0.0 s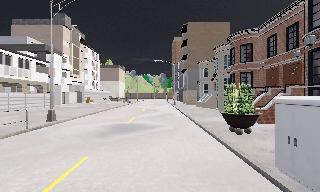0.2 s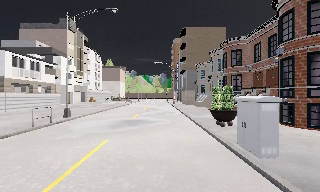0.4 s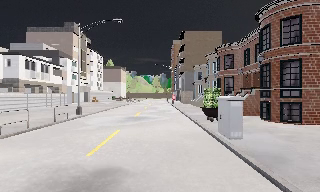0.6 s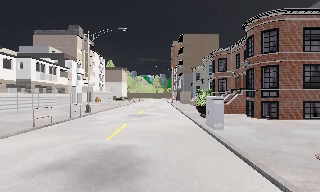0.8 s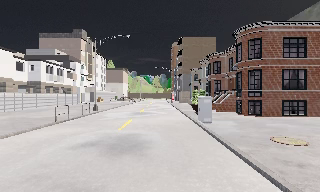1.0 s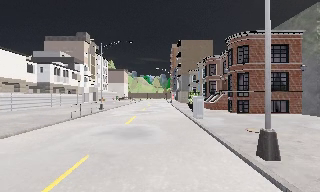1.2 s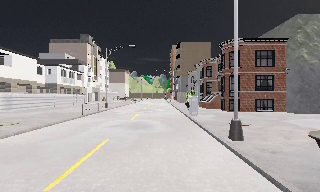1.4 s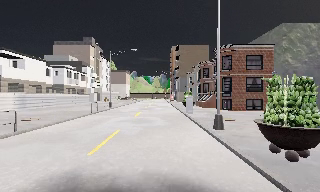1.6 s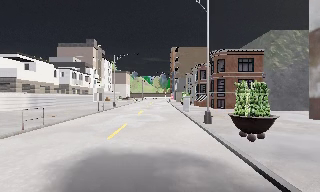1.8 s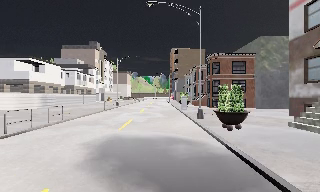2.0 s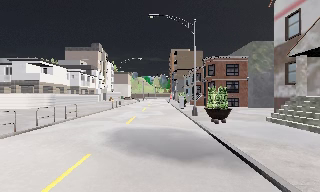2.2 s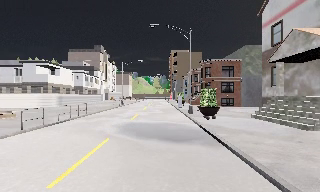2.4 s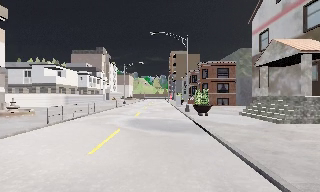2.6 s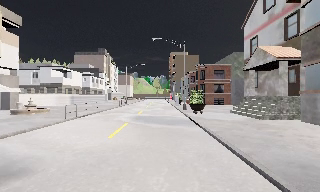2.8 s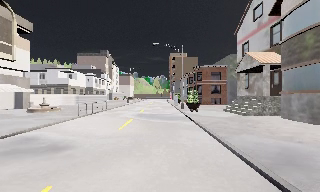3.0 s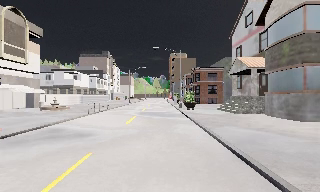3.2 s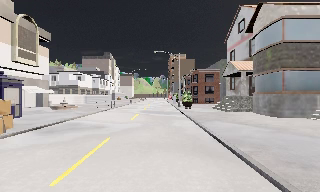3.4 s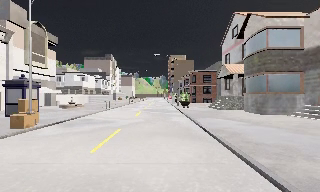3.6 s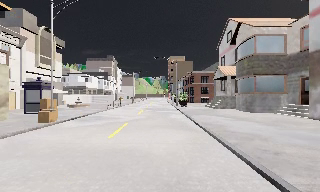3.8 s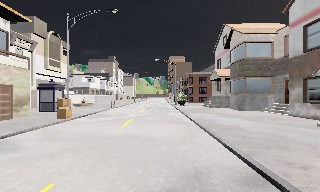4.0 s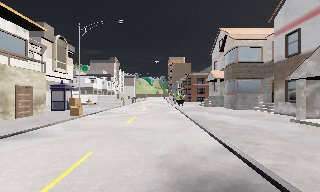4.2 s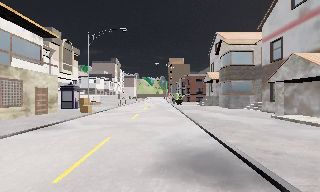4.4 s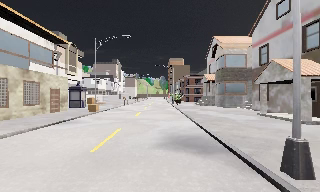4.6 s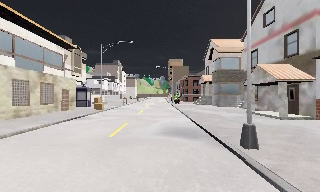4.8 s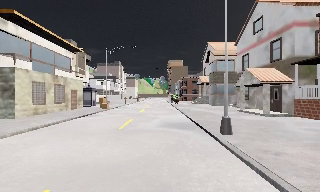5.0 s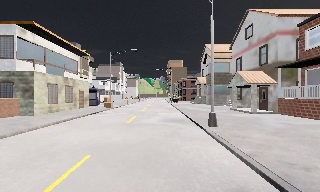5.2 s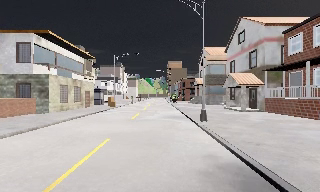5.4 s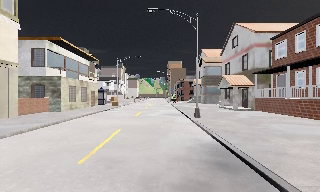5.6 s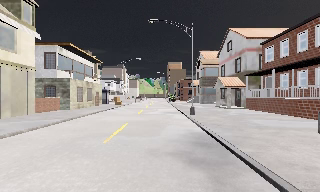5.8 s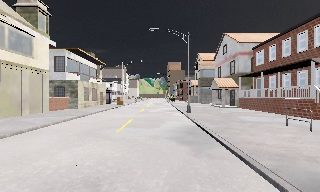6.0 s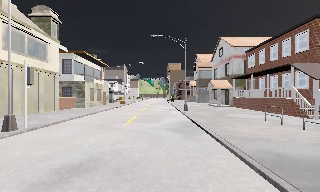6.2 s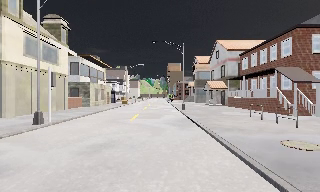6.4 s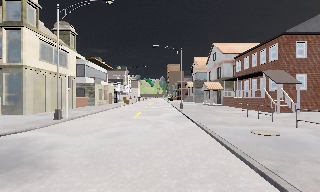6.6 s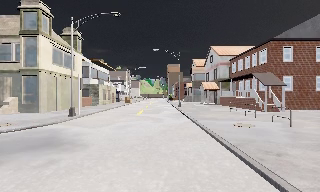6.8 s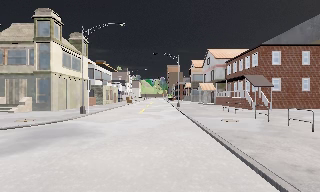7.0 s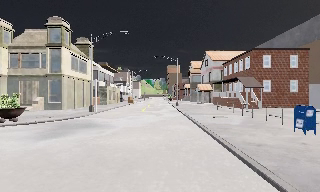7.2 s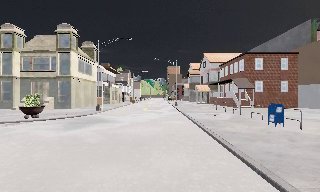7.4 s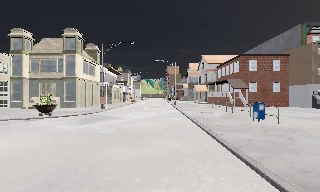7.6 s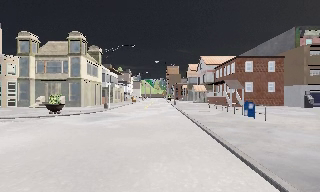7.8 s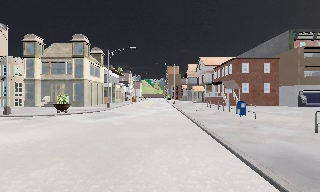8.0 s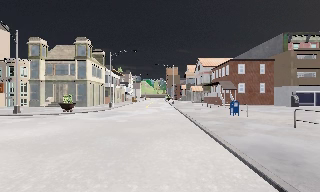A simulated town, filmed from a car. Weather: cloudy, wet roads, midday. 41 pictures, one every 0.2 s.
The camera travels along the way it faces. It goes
backward.
0.0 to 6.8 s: The camera travels backward, about 55 m, so what stands in front gets smaller.
6.8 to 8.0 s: The camera travels backward, about 8 m, so what stands in front gets smaller. It loses speed.
The film runs backward here.
